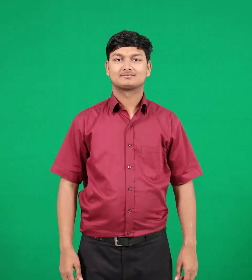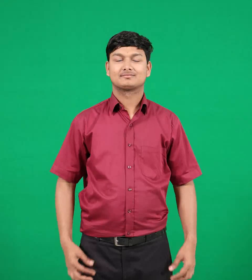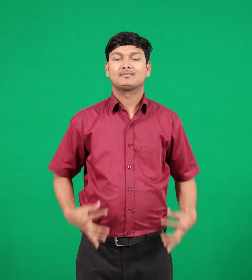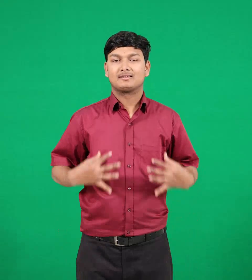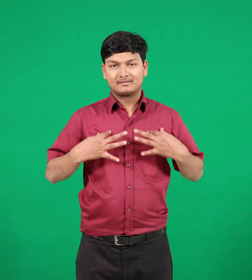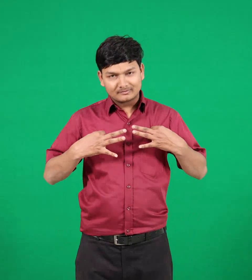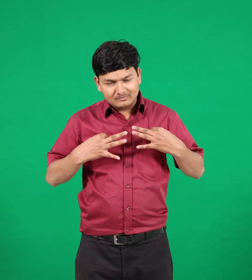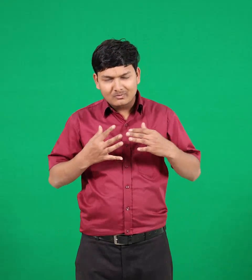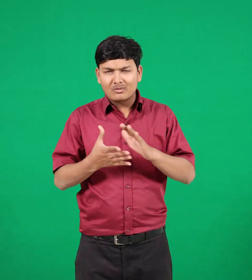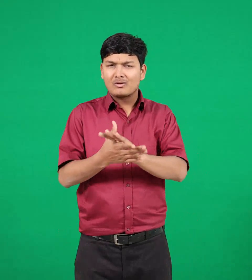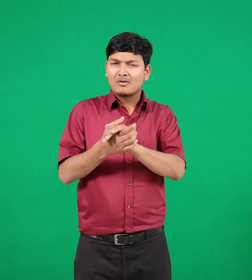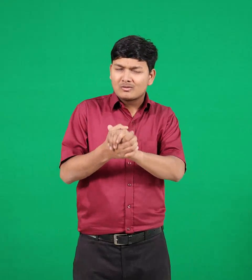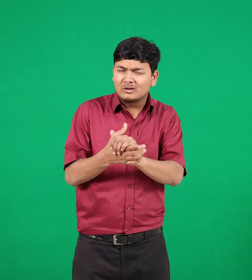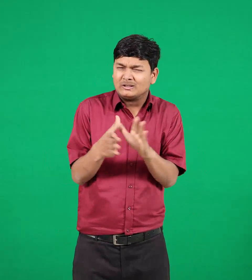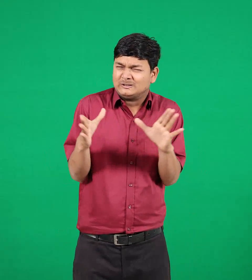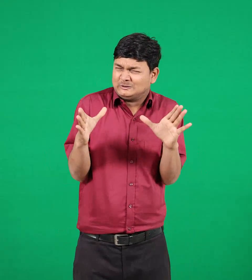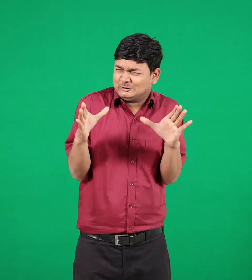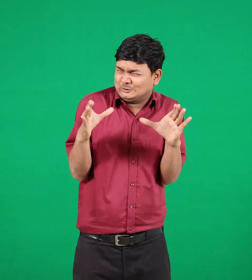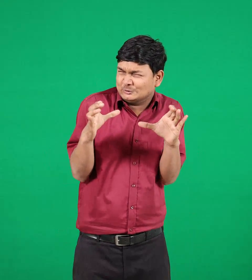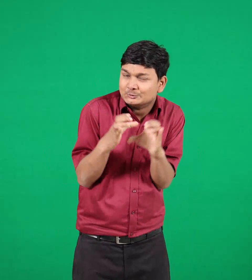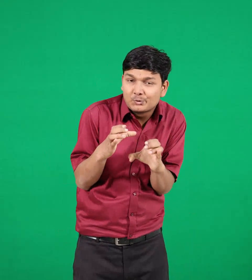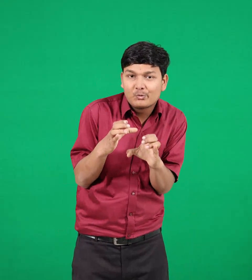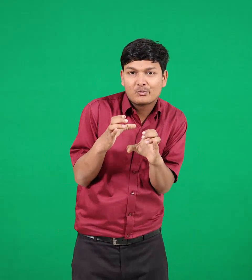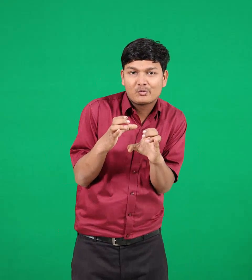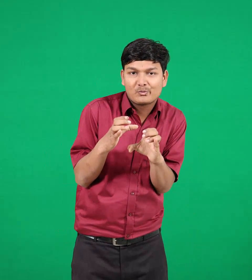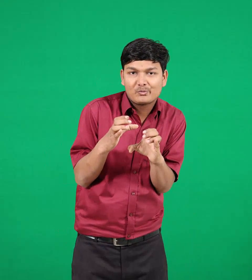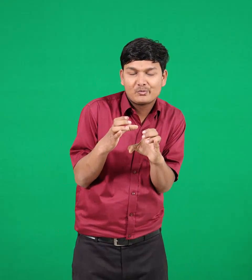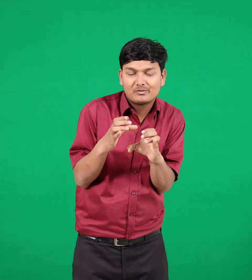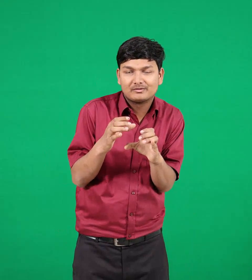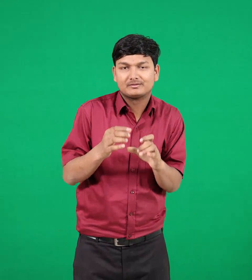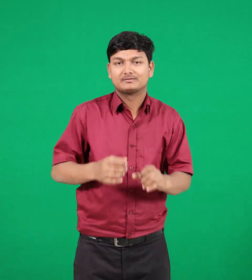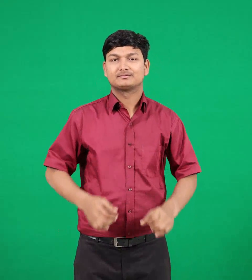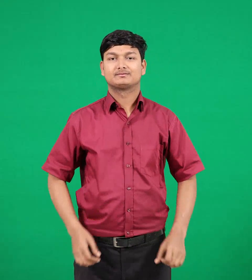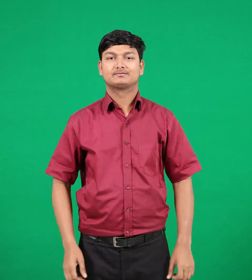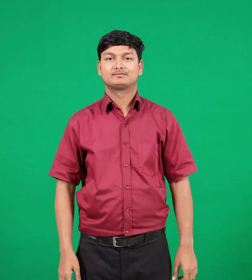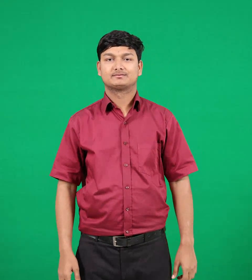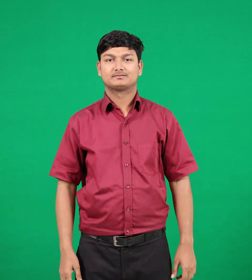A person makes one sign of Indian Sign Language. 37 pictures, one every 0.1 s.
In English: tight
